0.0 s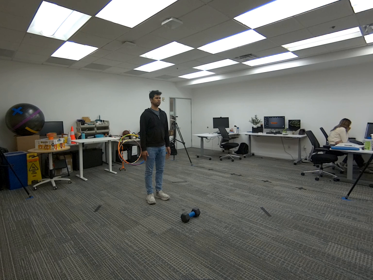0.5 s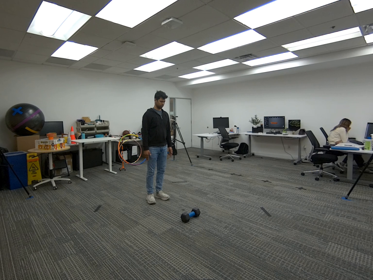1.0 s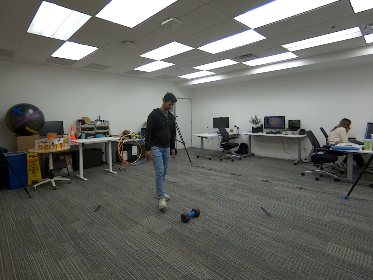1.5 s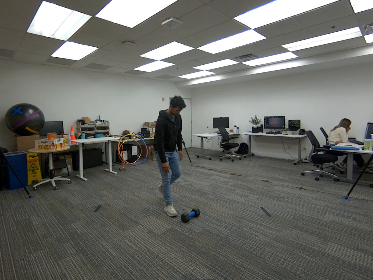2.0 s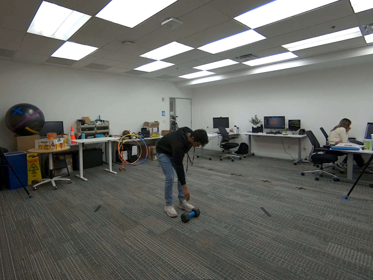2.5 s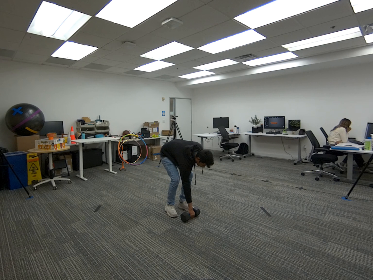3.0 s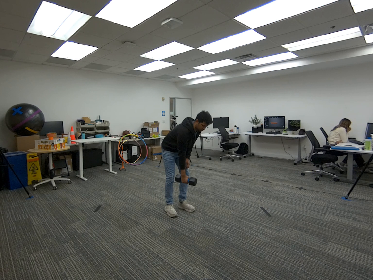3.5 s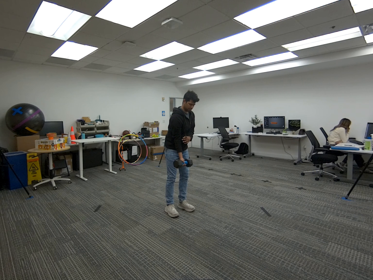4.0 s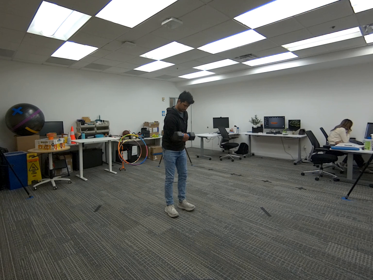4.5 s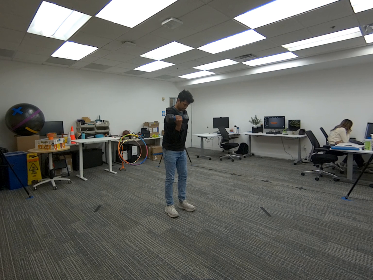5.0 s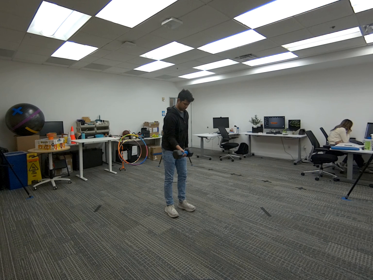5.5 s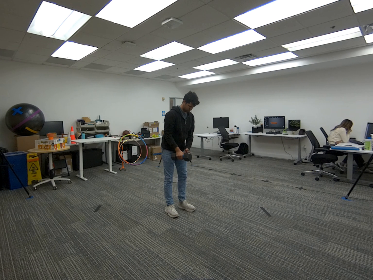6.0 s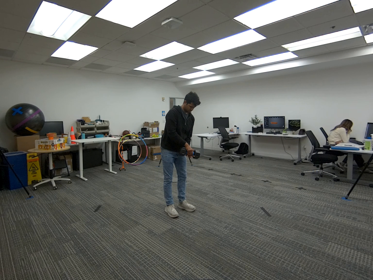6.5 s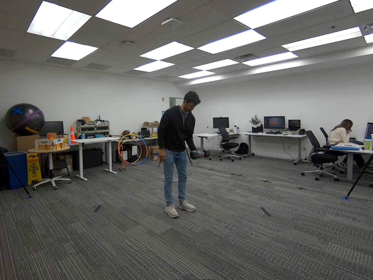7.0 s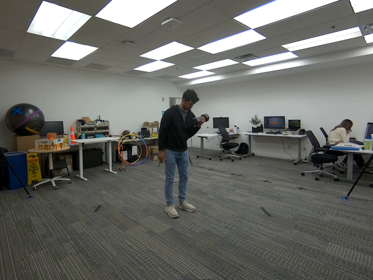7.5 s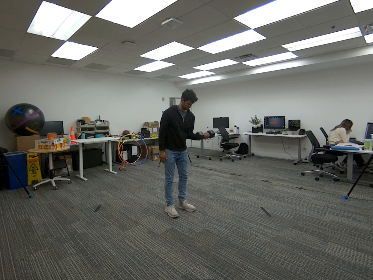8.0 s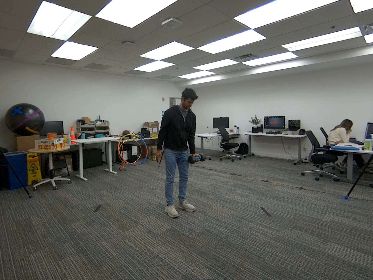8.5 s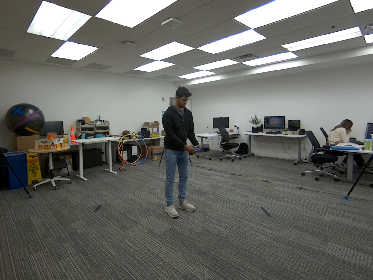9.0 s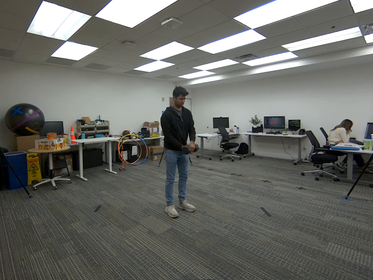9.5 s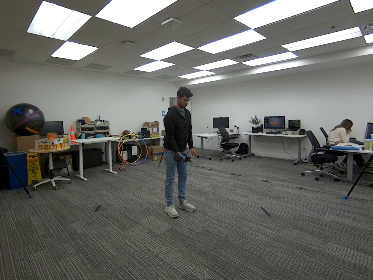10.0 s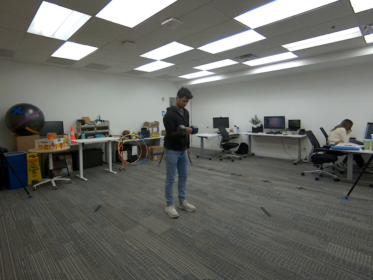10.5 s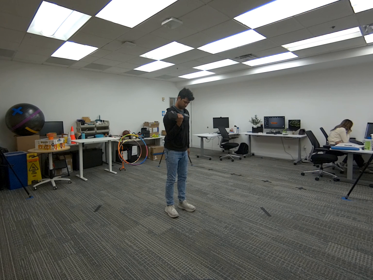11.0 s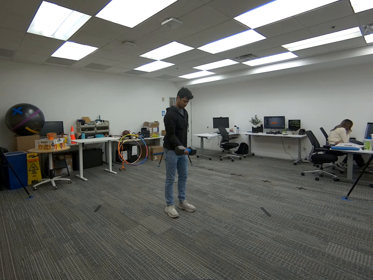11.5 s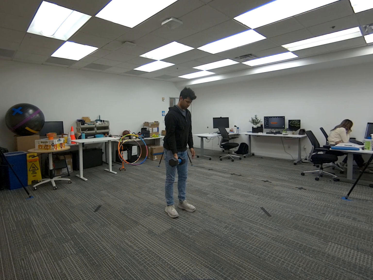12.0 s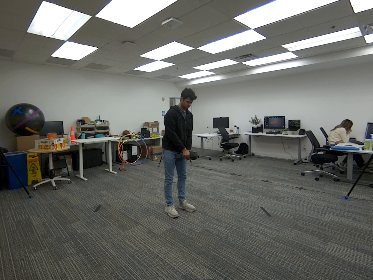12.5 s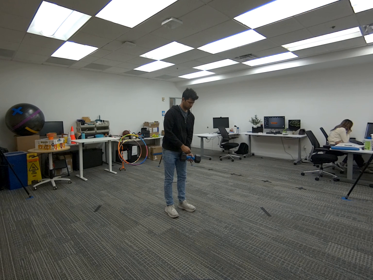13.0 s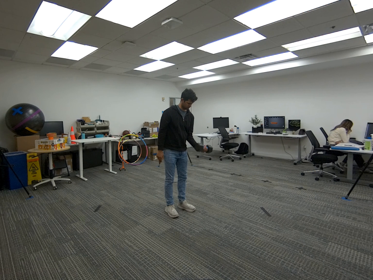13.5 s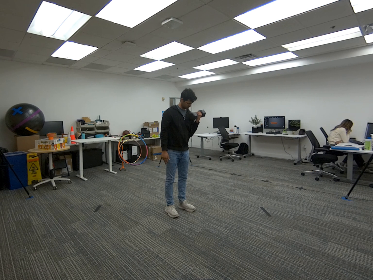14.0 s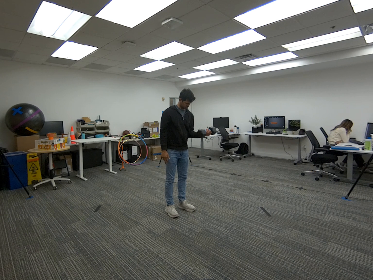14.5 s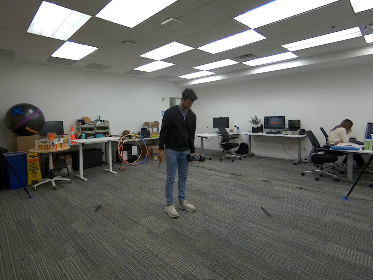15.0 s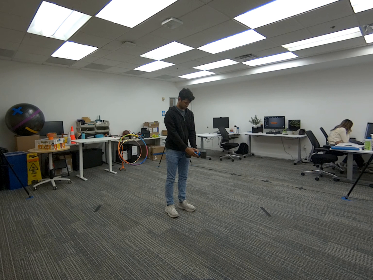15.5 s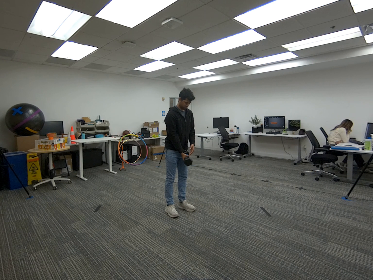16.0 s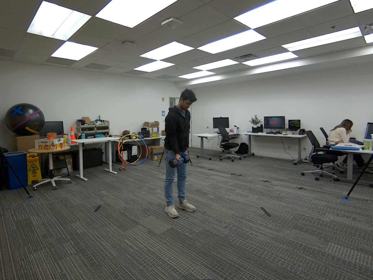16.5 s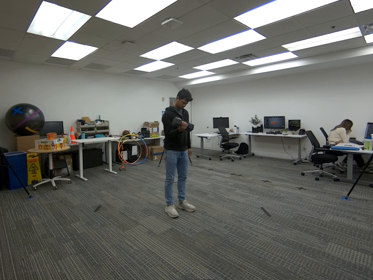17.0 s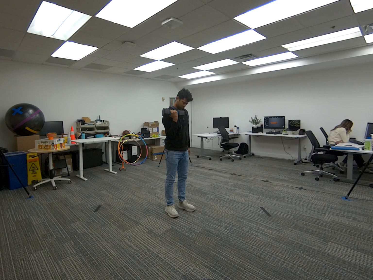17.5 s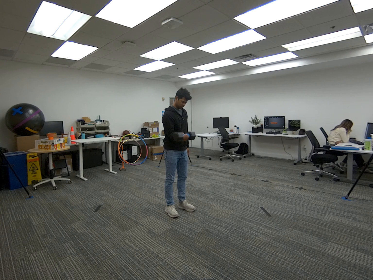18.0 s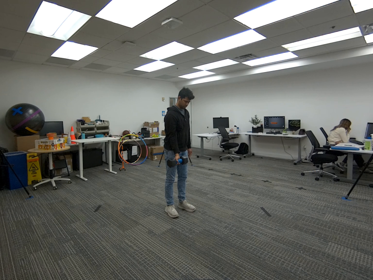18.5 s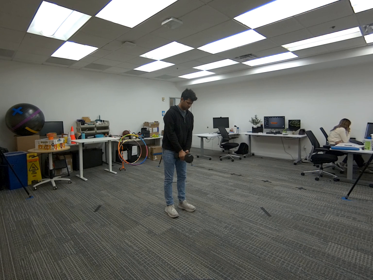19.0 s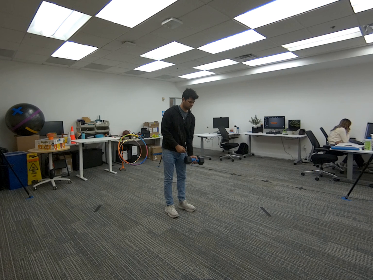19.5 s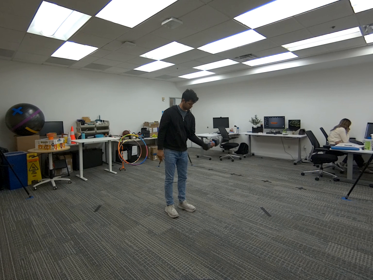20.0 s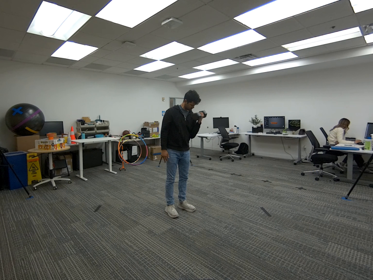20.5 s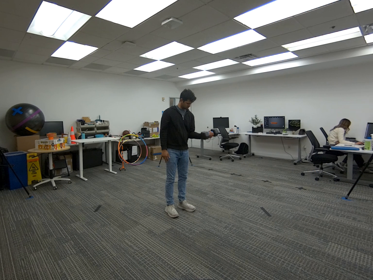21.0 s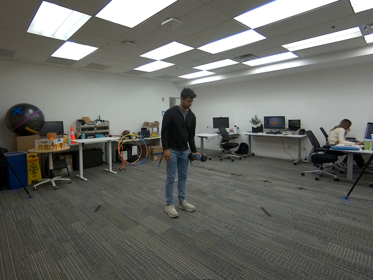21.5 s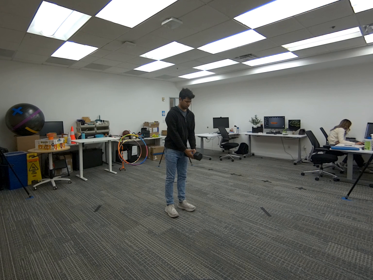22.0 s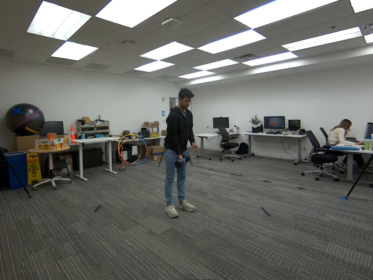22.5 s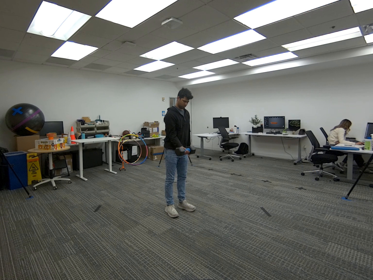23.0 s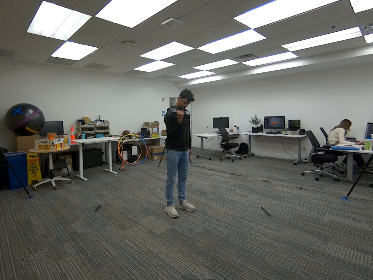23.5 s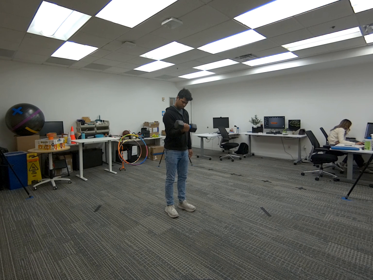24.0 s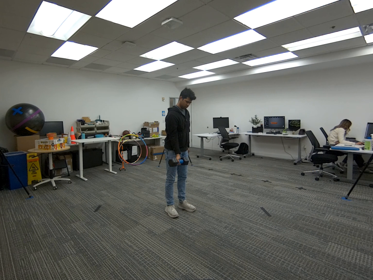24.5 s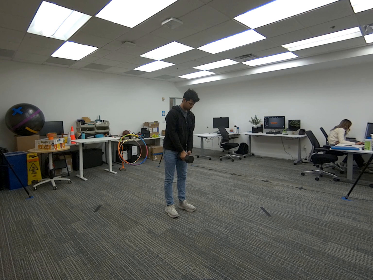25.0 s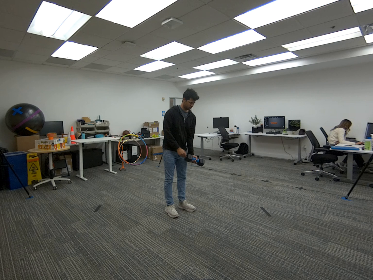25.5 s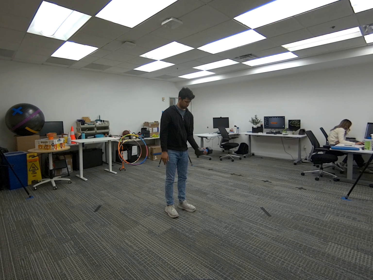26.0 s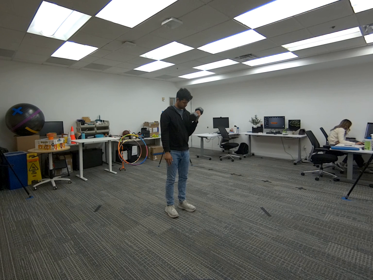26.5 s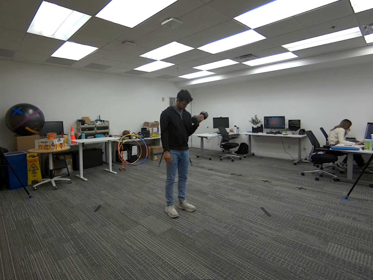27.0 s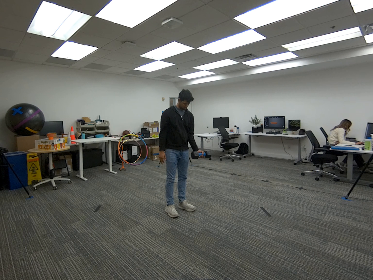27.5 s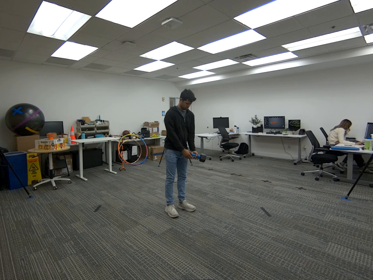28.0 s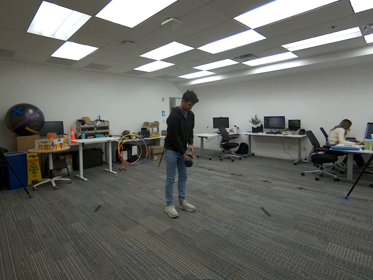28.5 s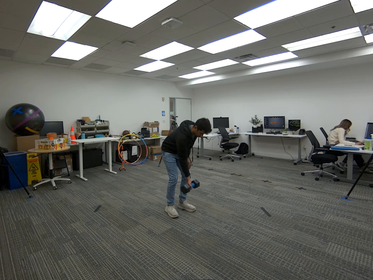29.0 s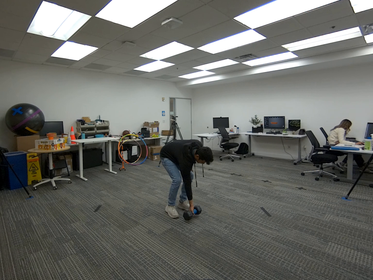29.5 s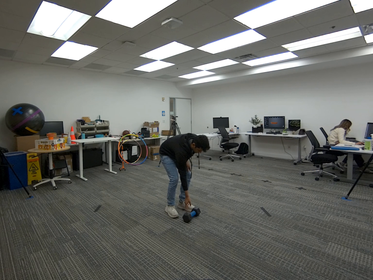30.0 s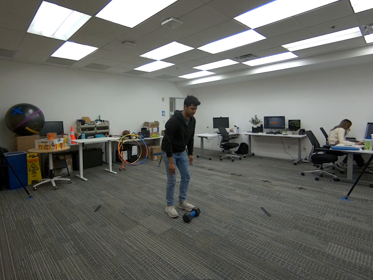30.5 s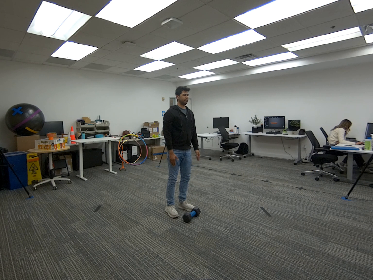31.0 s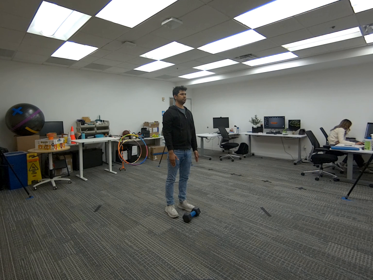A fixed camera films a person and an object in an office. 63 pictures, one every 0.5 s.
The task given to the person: Walk to the dumbbell and pick it up with your right hand, keeping your arm extended. Perform a bicep curl by bending your elbow, then pass the dumbbell to your left hand. Lower the left arm, perform a bicep curl, and pass the dumbbell back to your right hand. Continue alternating curls between hands until finished, then place the dumbbell back on the ground.
